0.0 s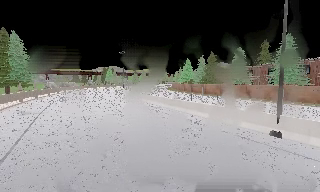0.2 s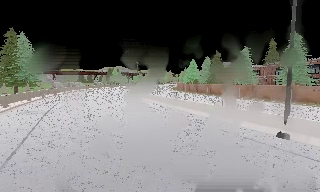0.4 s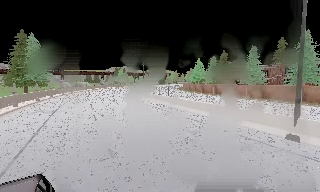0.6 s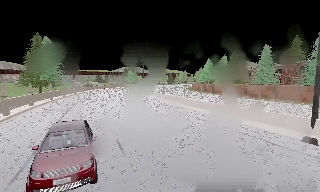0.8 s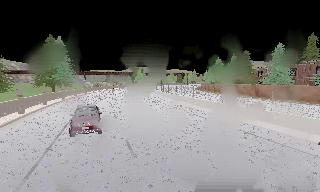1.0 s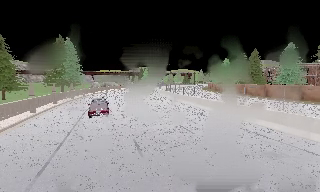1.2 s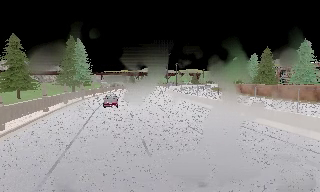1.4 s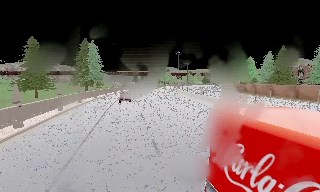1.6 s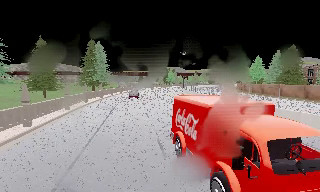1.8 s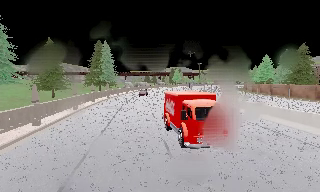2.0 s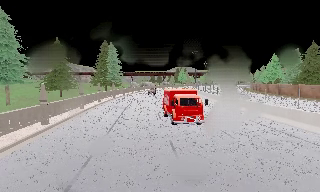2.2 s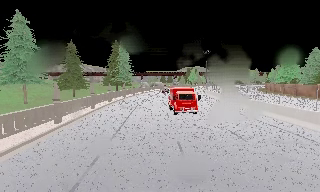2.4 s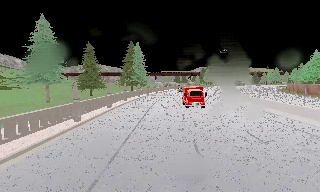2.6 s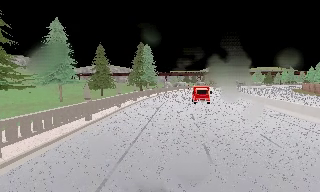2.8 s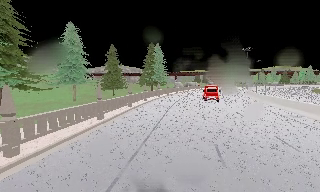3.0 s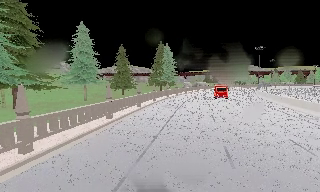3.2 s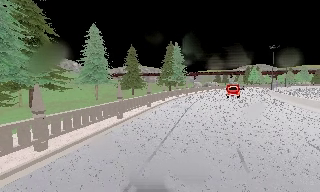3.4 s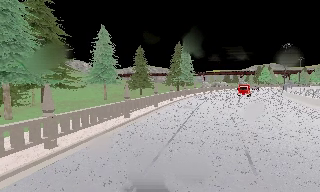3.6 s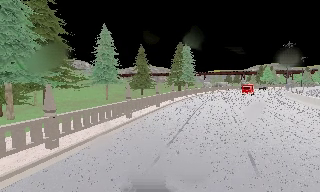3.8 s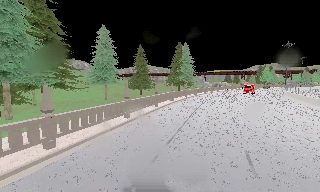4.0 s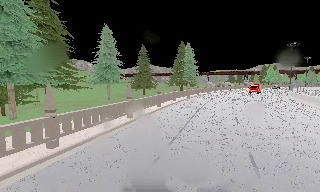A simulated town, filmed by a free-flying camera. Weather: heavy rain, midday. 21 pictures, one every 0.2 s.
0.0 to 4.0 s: The scene slides to the right, as the camera pans about 50 degrees to its left. It travels forward, about 1 m.
The film runs backward here.
